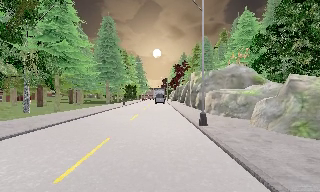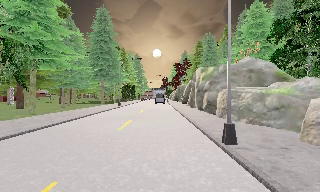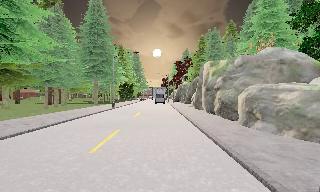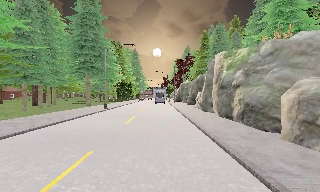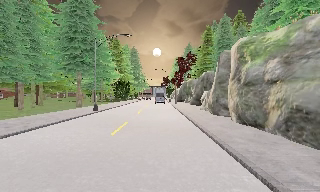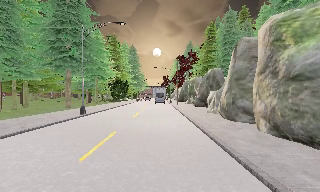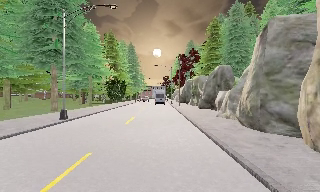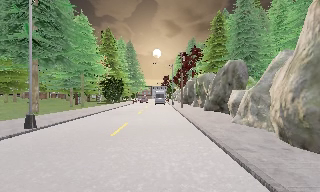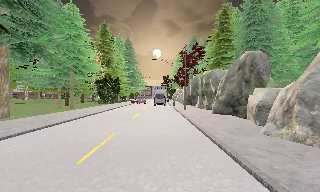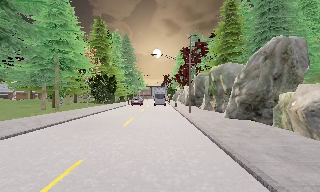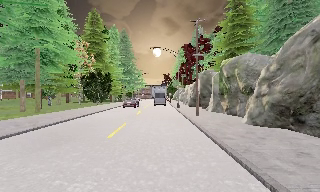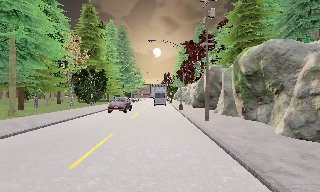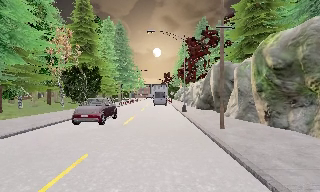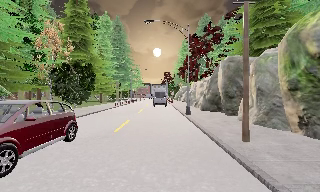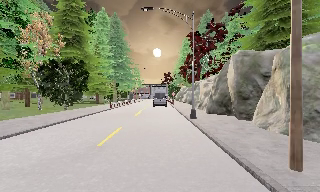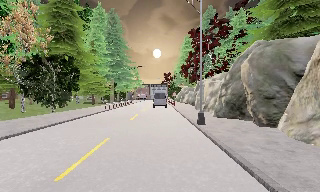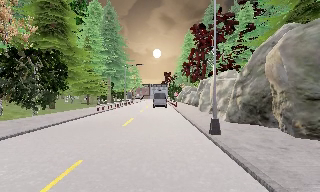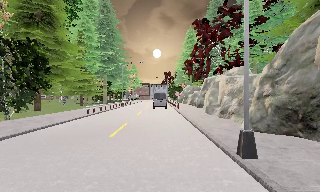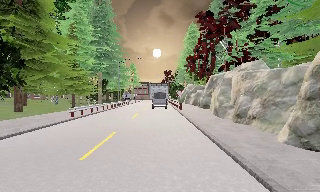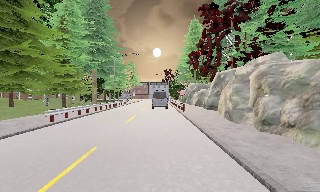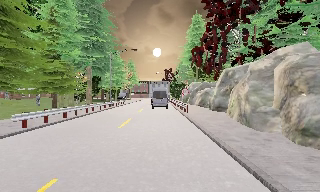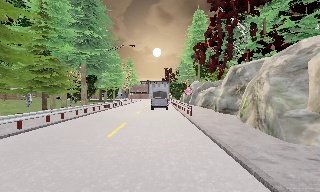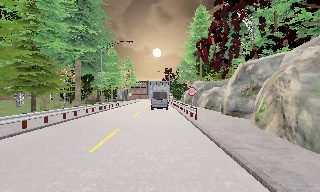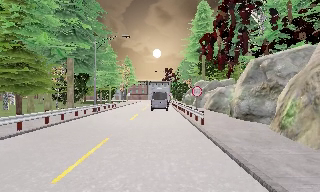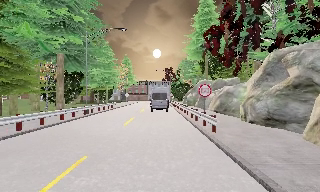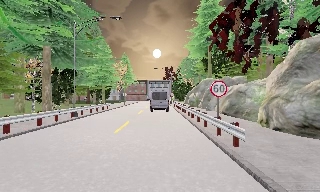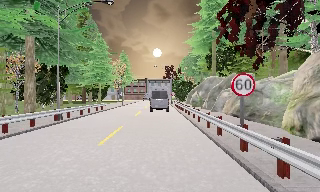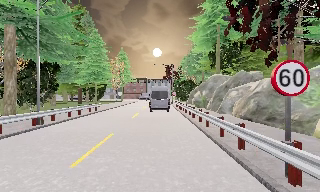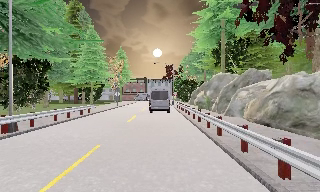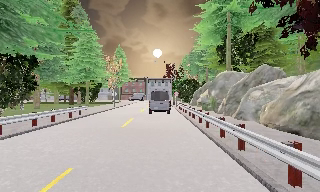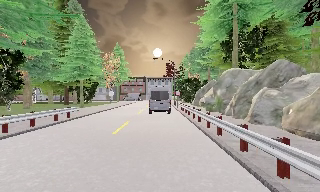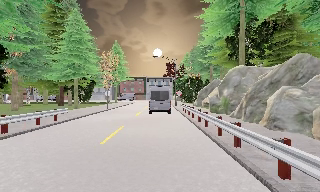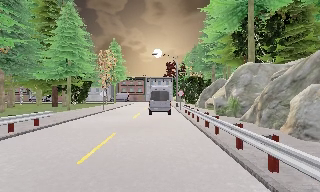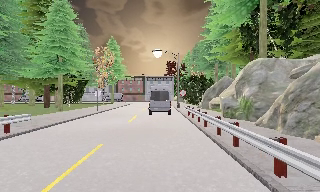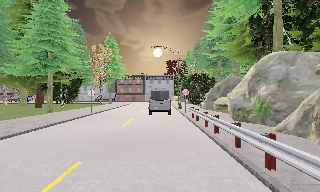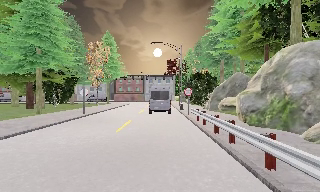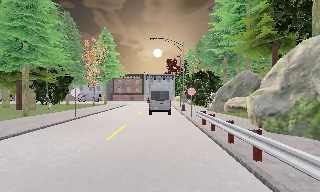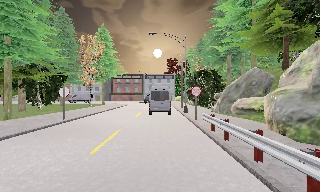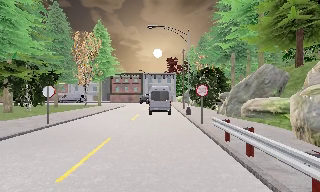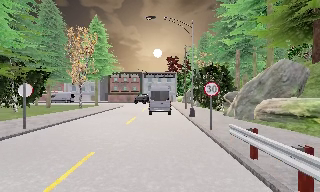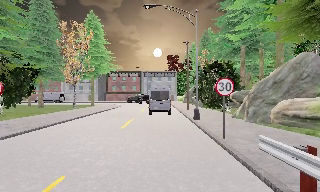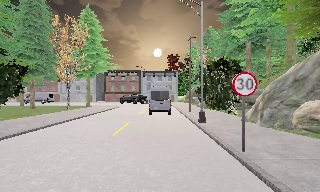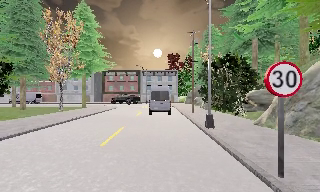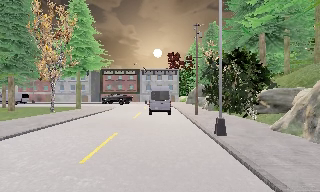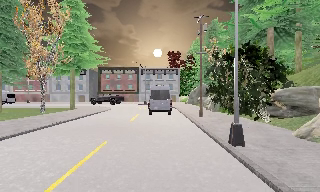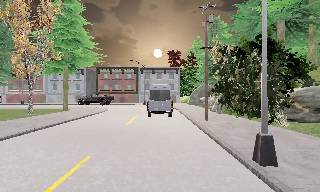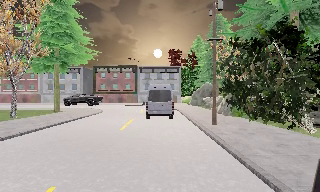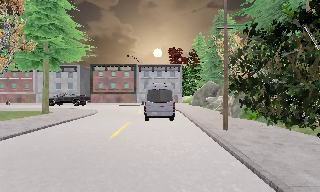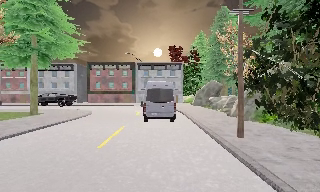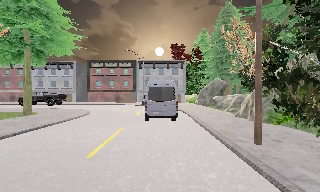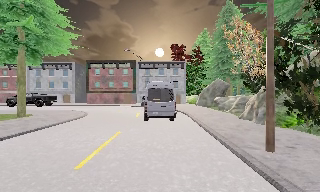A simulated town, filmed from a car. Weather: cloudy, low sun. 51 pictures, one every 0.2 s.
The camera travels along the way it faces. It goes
forward.
0.0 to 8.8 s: The camera travels forward, about 90 m, so what stands in front looms larger. It loses speed.
8.8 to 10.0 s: The camera travels forward, about 7 m, so what stands in front looms larger. It loses speed.
The film runs forward here.
